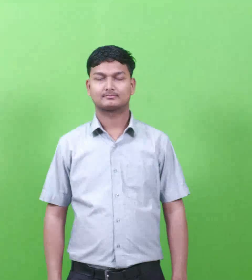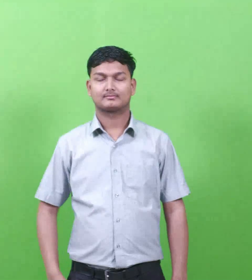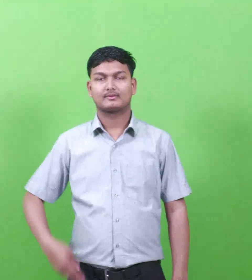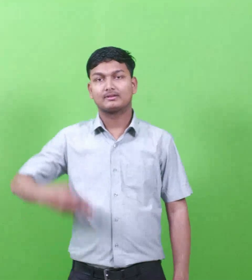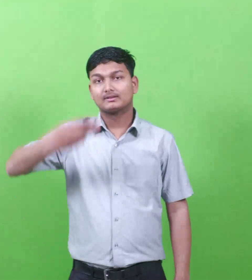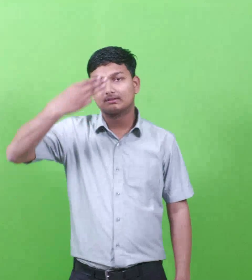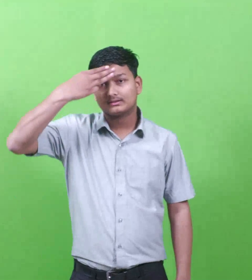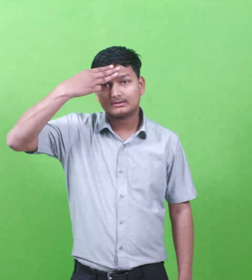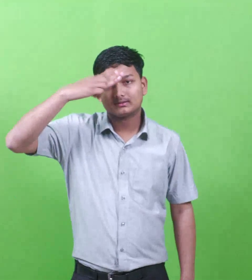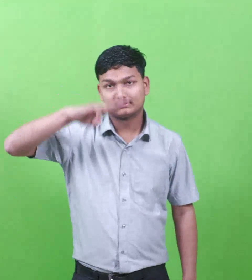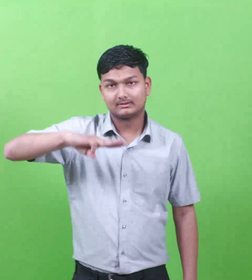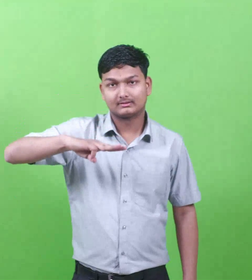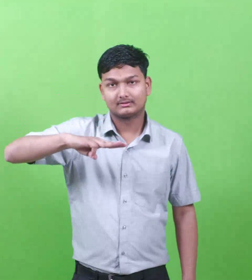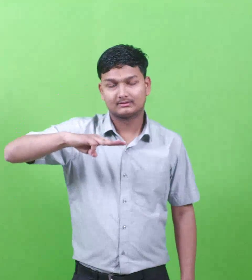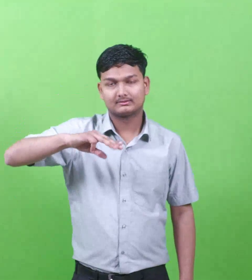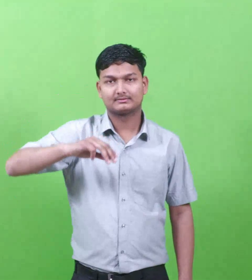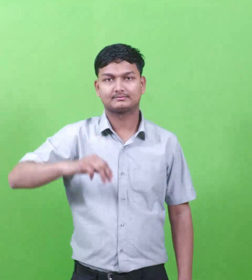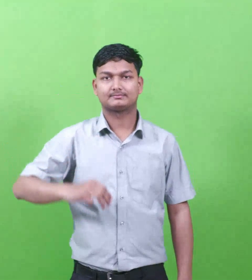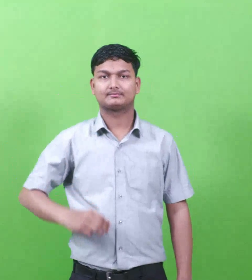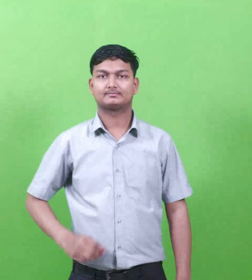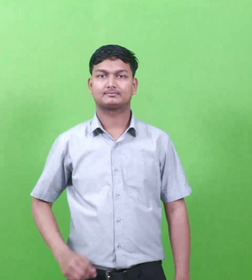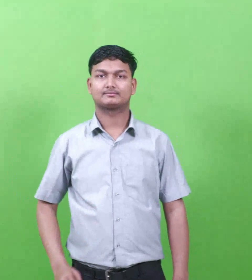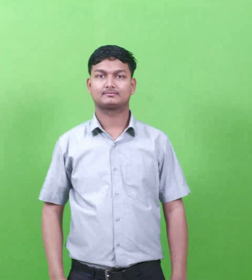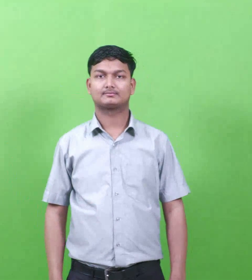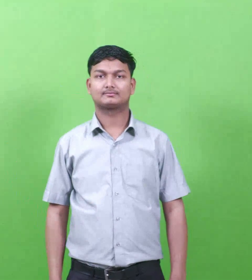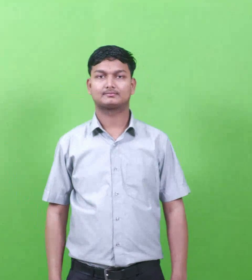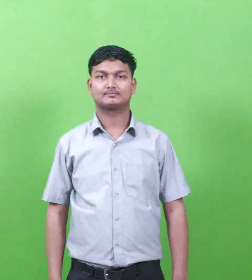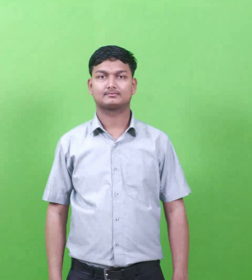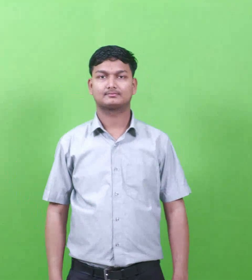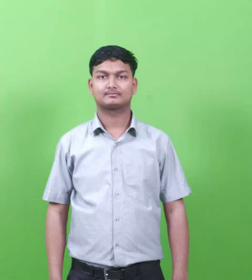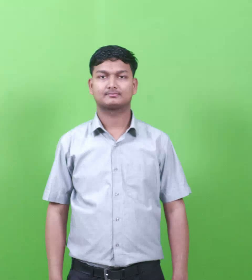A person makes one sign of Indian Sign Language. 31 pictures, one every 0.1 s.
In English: makir- 2
